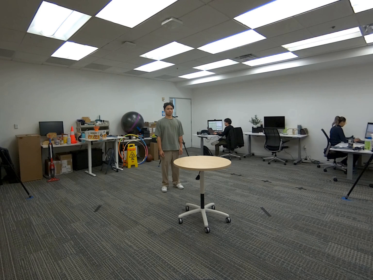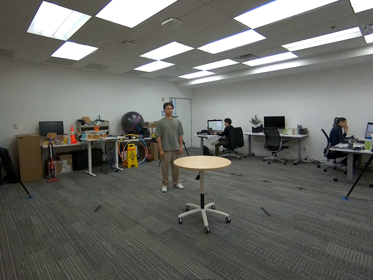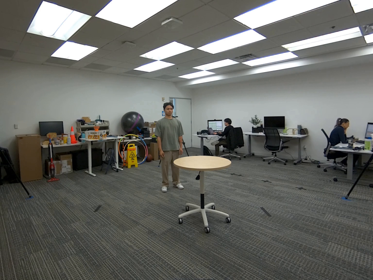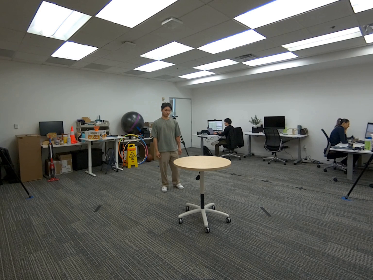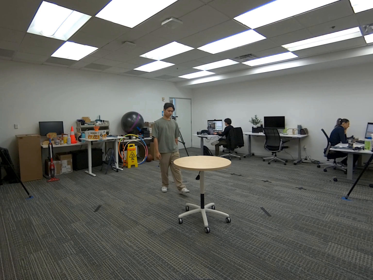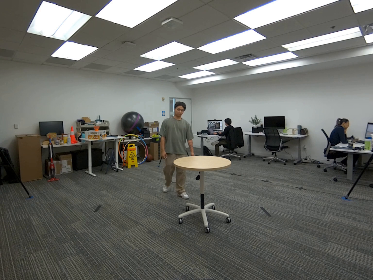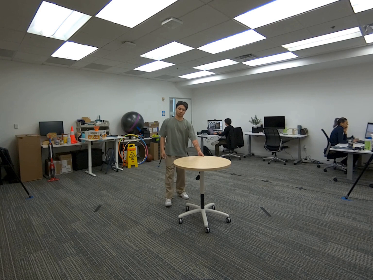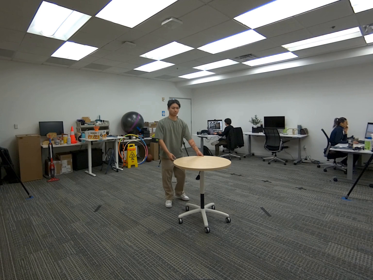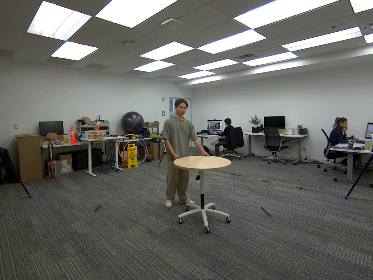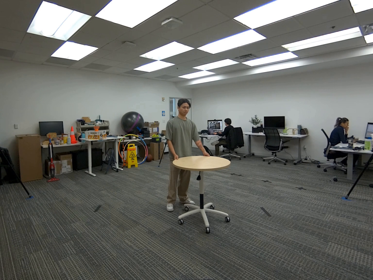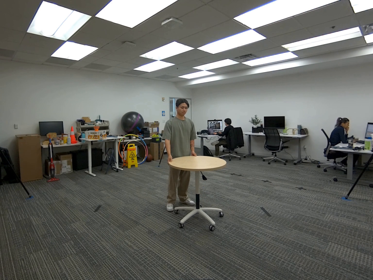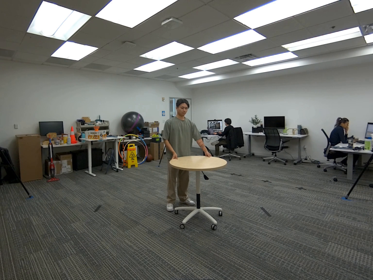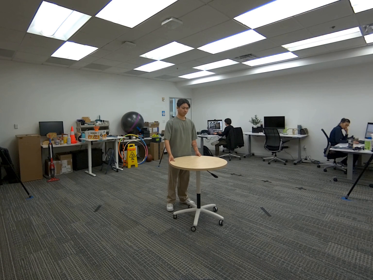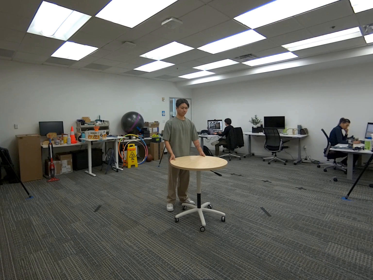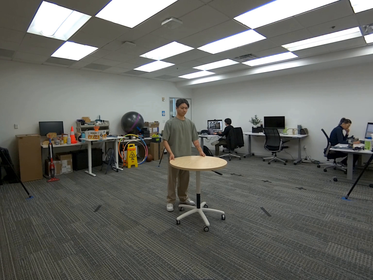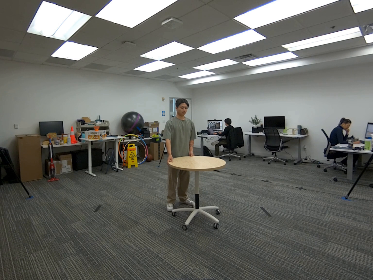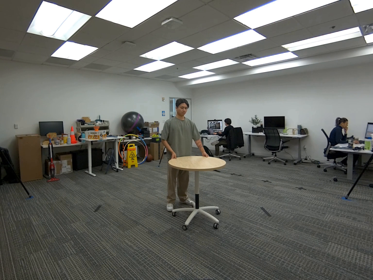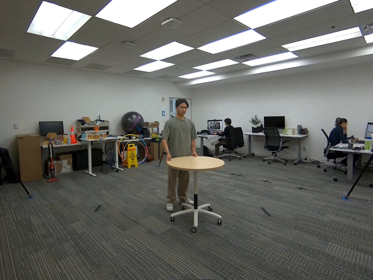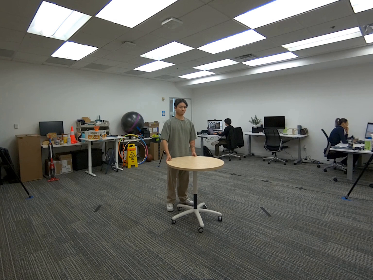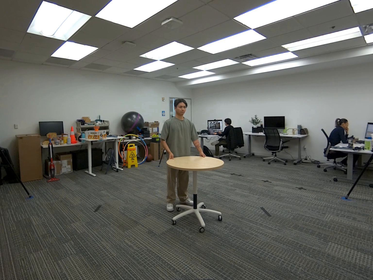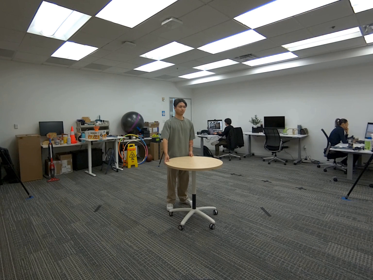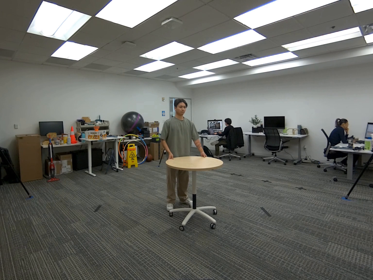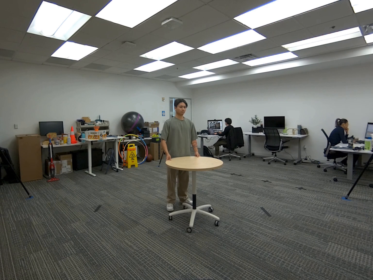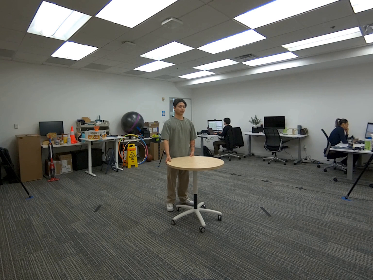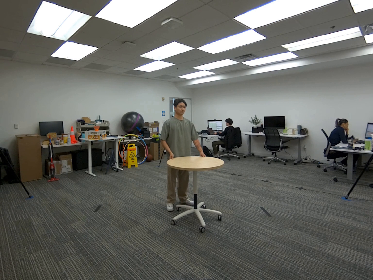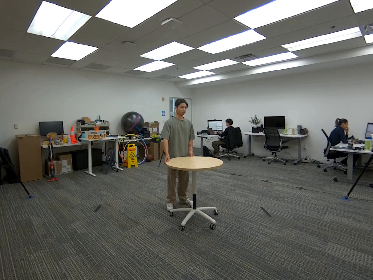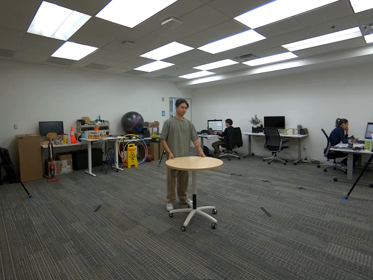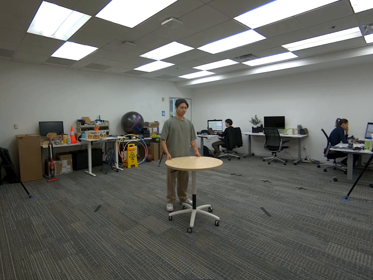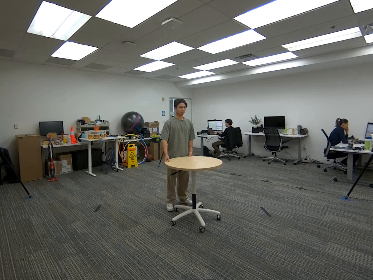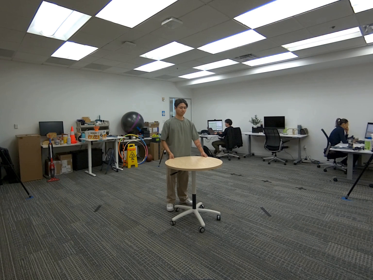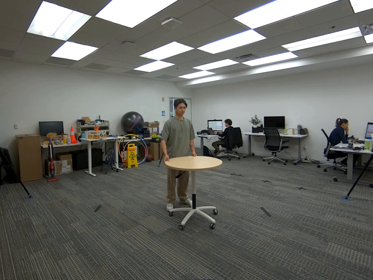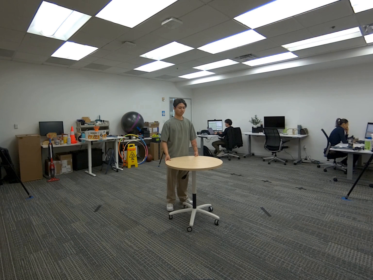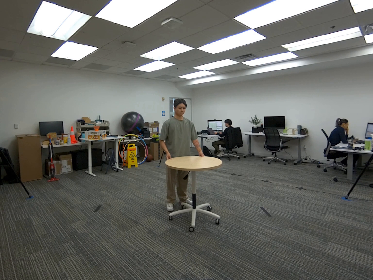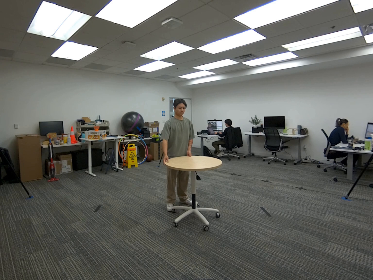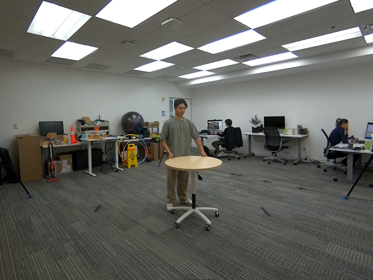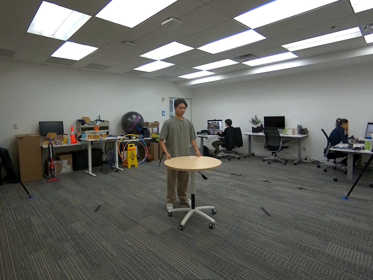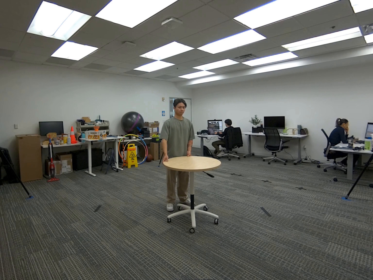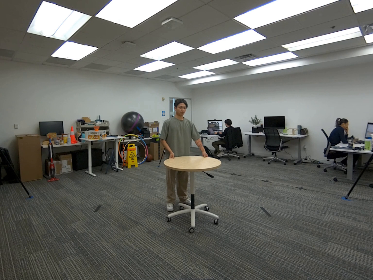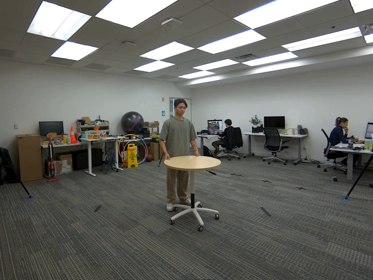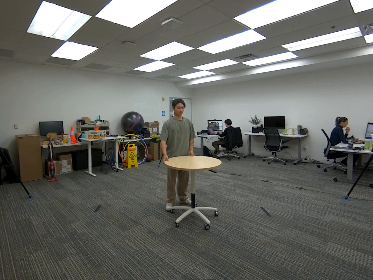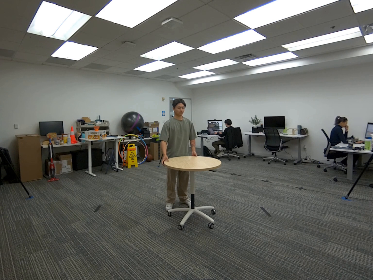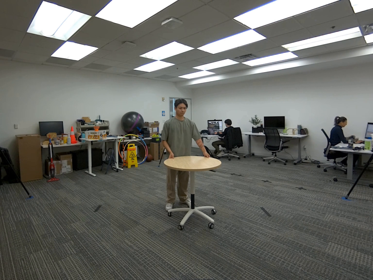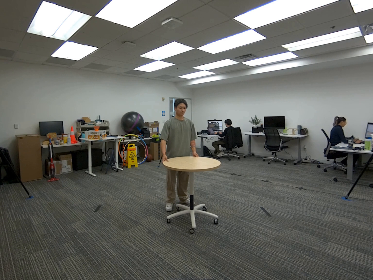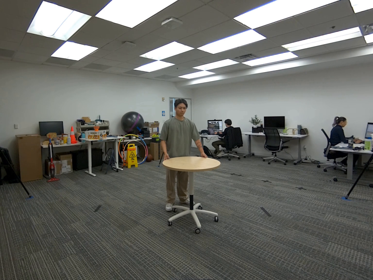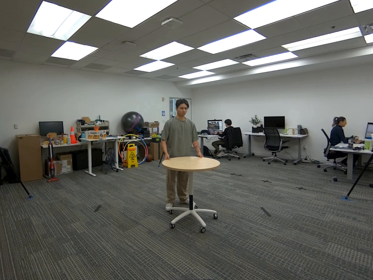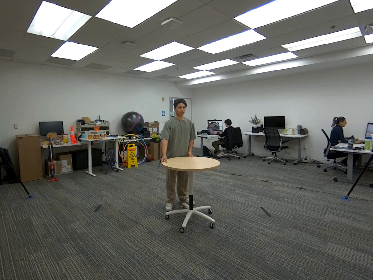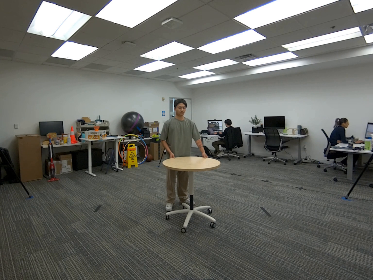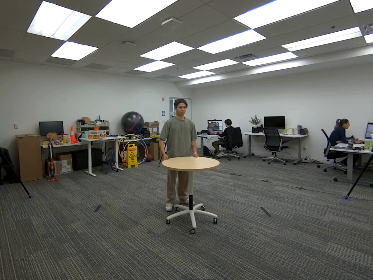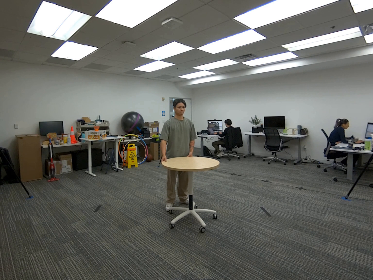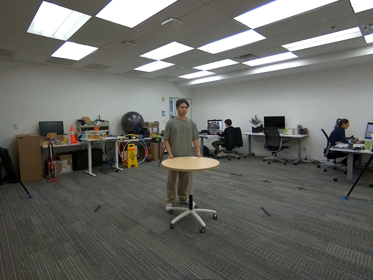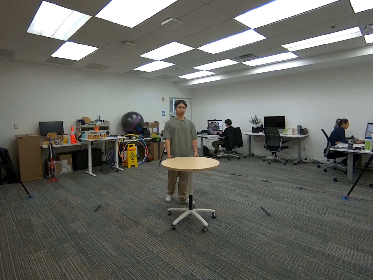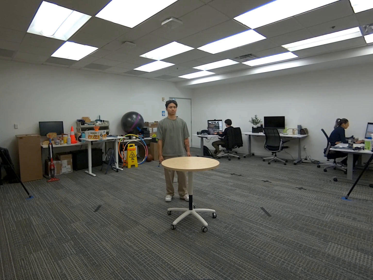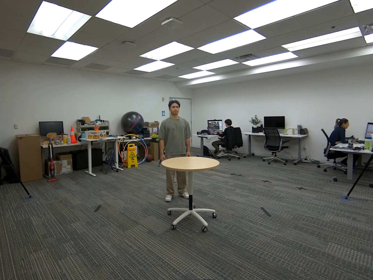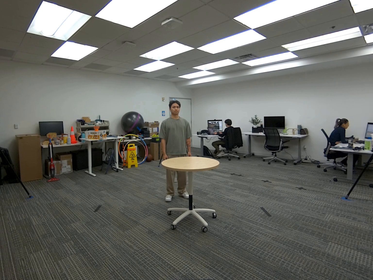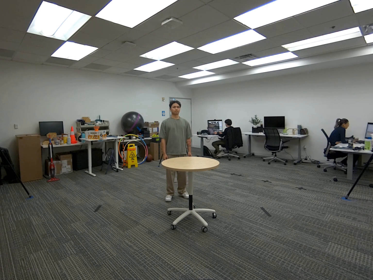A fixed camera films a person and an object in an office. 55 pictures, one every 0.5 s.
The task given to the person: Walk to the round table, grab the table with both hands and spin the table in place.
